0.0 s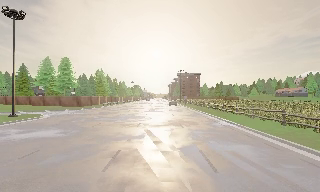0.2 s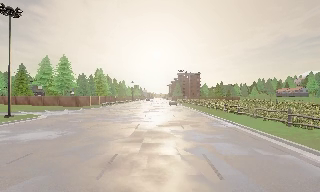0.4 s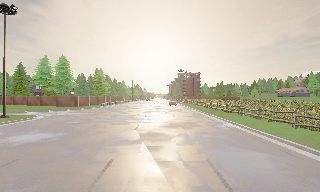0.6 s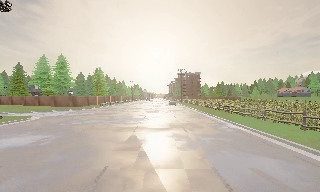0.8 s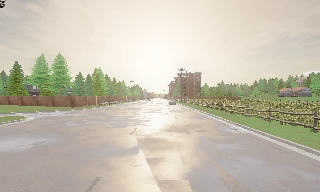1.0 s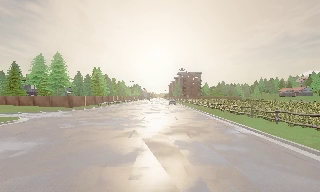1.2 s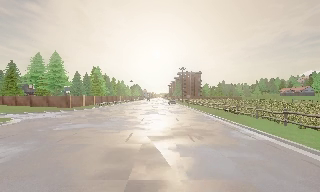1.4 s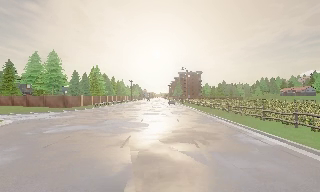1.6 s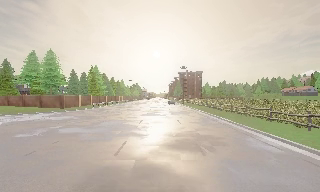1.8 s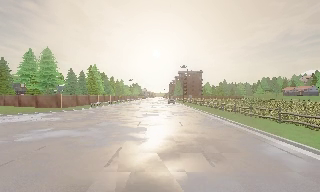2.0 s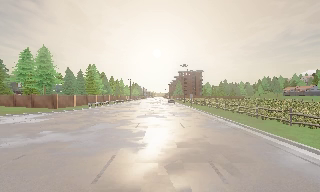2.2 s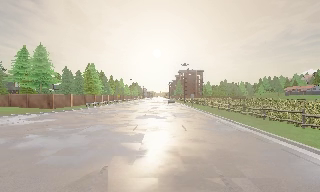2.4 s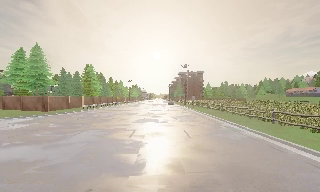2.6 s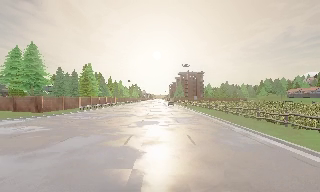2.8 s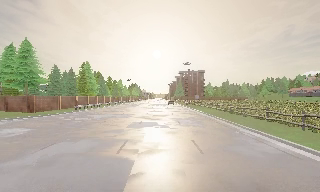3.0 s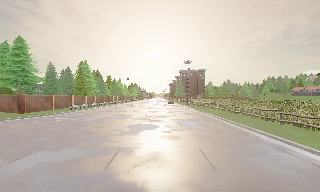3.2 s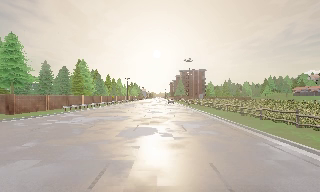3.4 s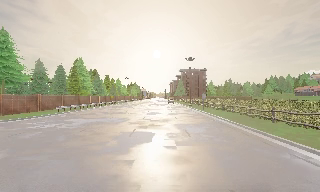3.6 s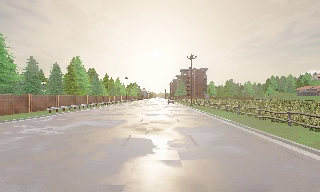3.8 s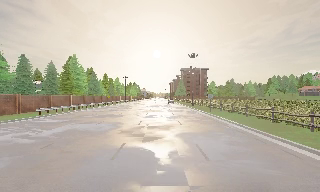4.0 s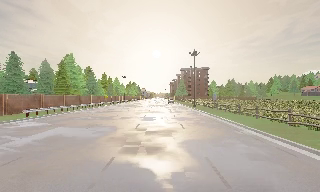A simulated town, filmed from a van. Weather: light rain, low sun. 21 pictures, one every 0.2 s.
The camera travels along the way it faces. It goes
forward.
0.0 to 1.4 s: The camera travels forward, about 5 m, so what stands in front looms larger. It gains speed.
1.4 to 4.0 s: The camera travels forward, about 18 m, so what stands in front looms larger. It gains speed.
The film runs forward here.
